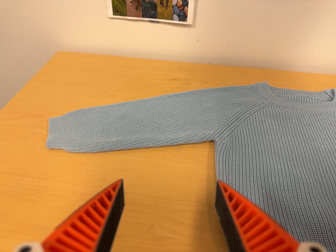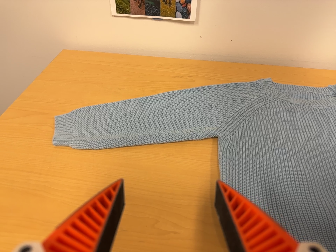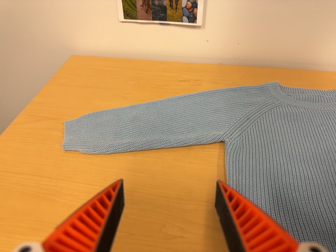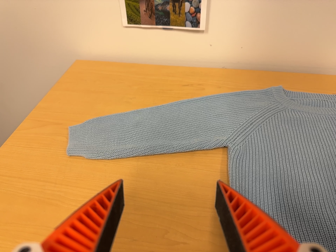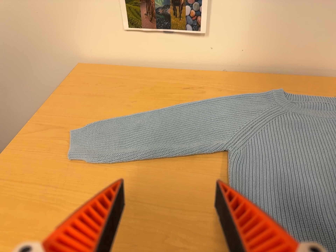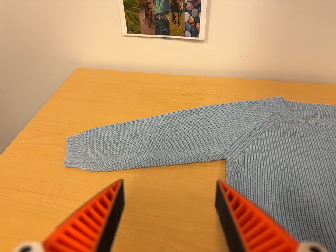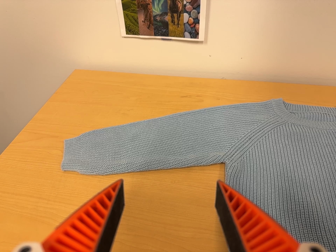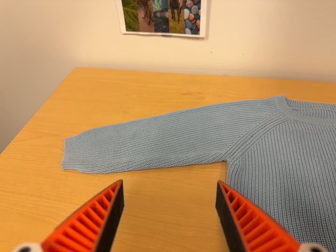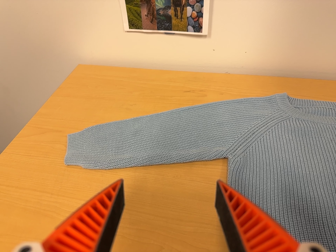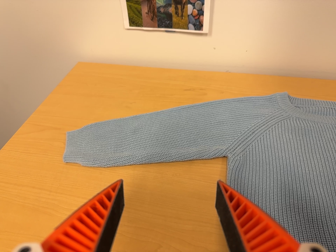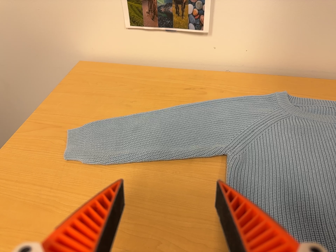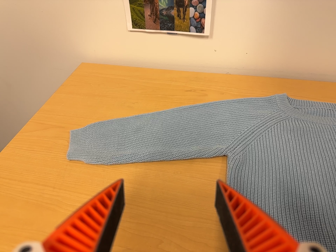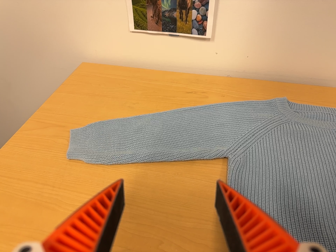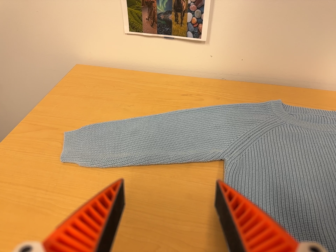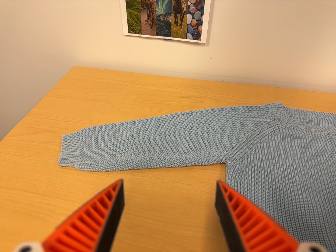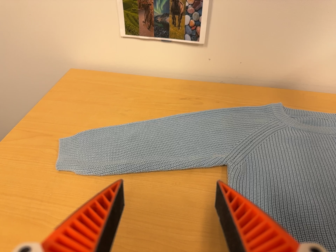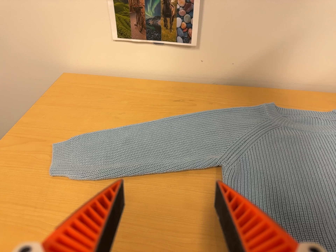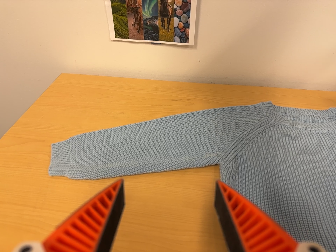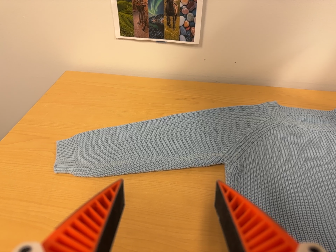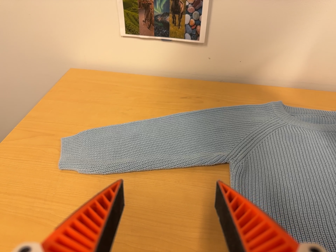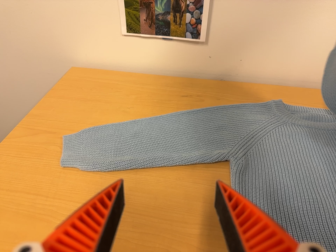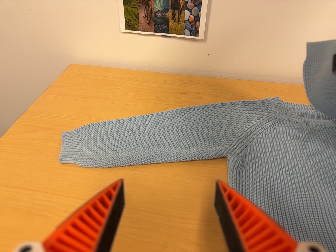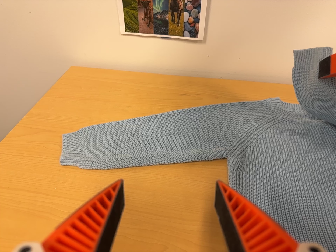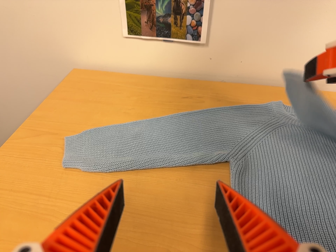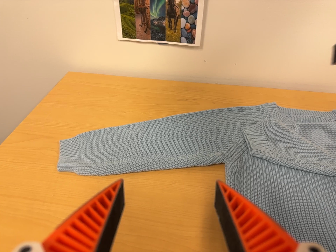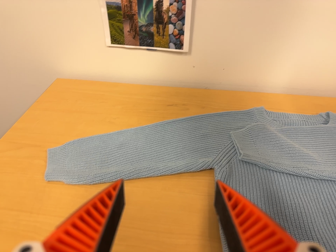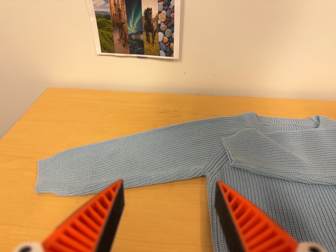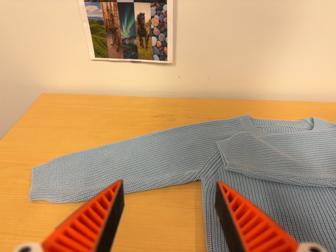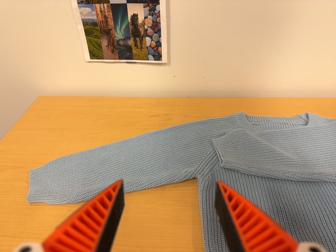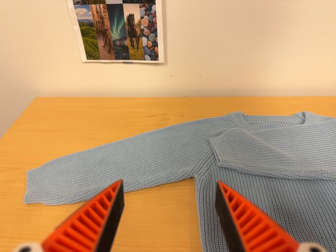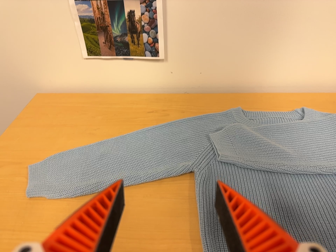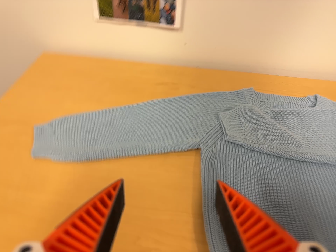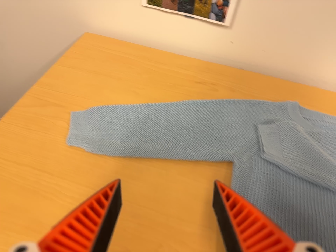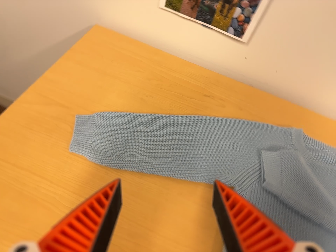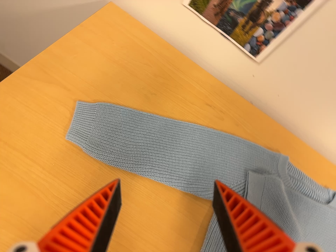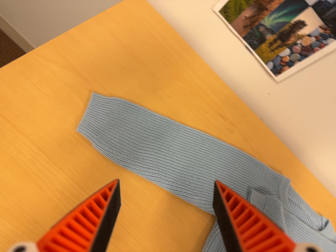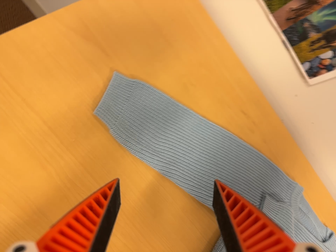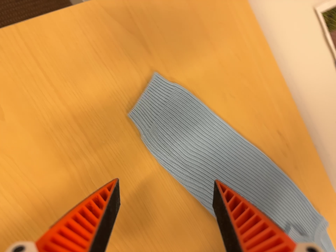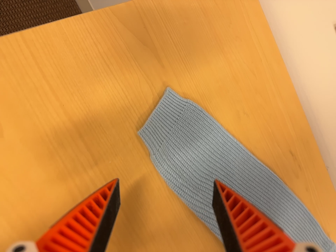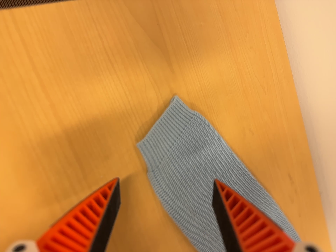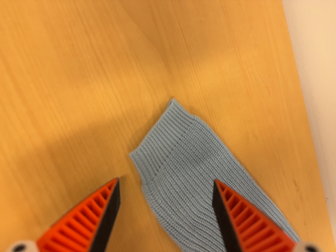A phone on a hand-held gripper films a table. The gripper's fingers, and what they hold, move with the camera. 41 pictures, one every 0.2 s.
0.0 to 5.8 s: The camera shifts only a little, or ends up much as it began.
5.8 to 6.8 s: The camera travels toward the top of its view and to its left, about 20 cm. Its aim tips toward the bottom of its view by about 20 degrees. It rolls about its line of sight by about 35 degrees, and the scene rotates clockwise.
6.8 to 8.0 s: The camera travels forward, to its left and toward the top of its view, about 26 cm, so what stands in front looms larger. It rolls about its line of sight by about 35 degrees, and the scene rotates clockwise.
The film runs forward here.
